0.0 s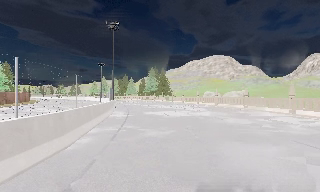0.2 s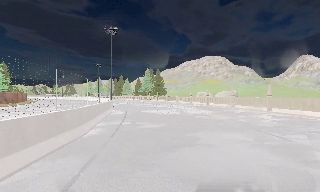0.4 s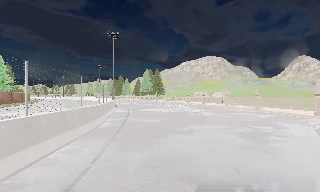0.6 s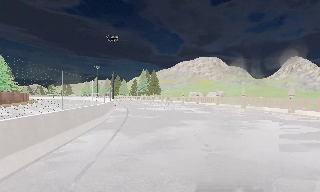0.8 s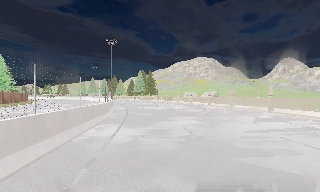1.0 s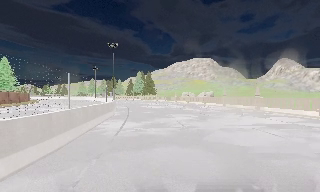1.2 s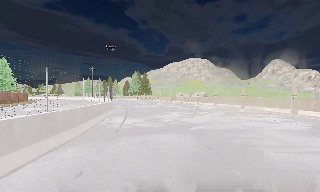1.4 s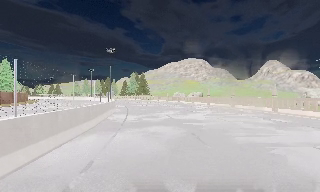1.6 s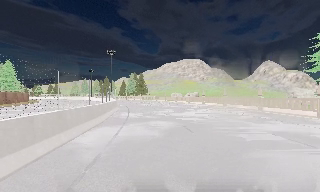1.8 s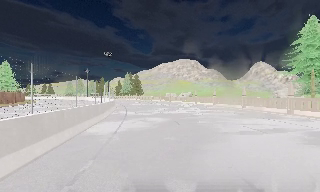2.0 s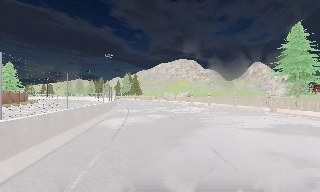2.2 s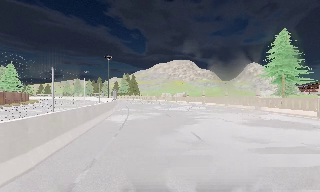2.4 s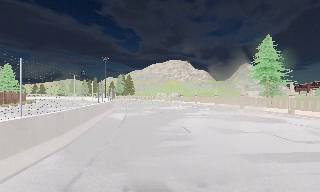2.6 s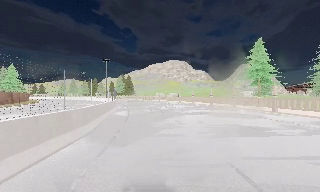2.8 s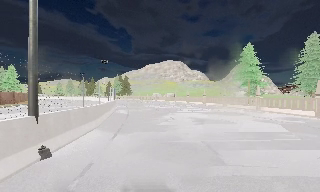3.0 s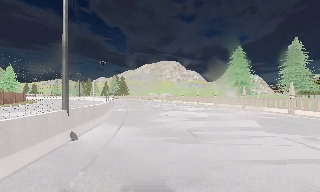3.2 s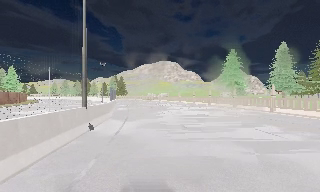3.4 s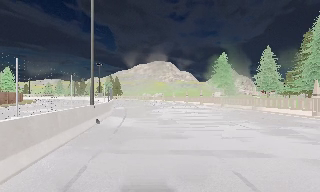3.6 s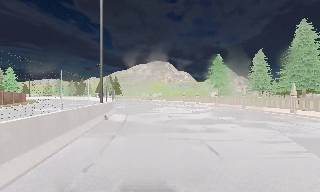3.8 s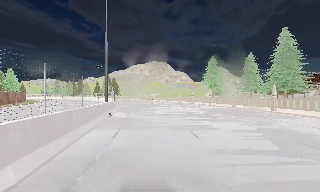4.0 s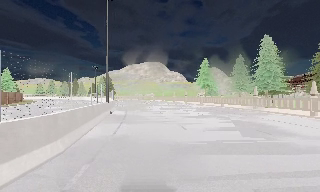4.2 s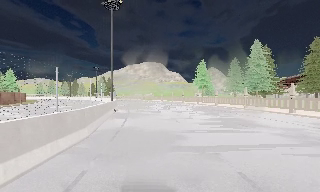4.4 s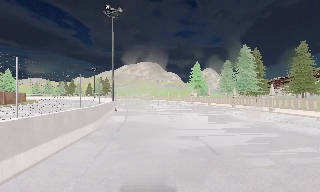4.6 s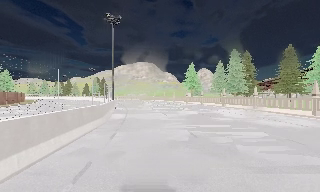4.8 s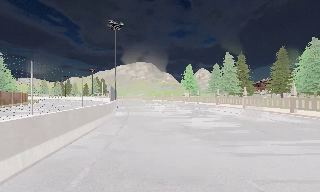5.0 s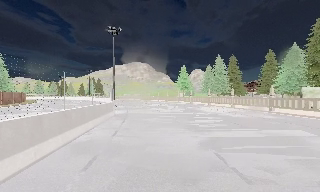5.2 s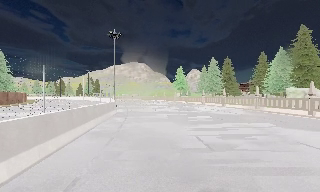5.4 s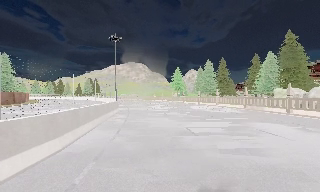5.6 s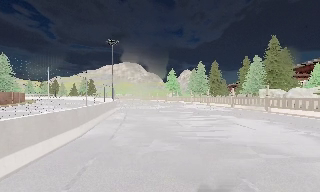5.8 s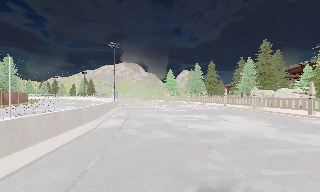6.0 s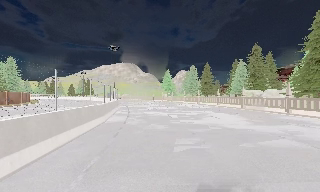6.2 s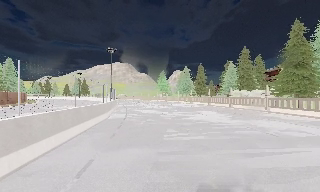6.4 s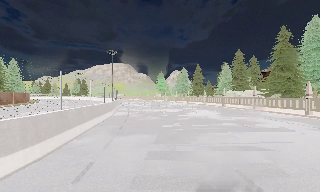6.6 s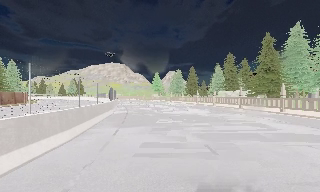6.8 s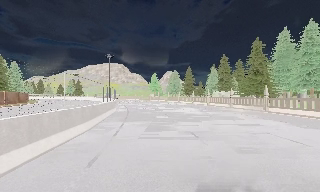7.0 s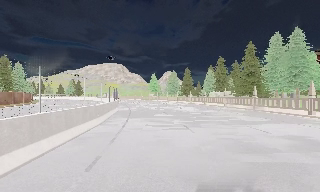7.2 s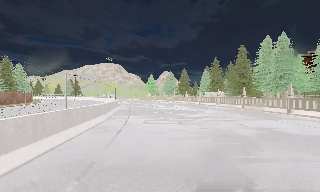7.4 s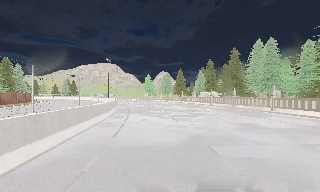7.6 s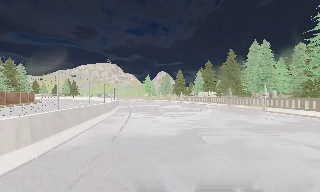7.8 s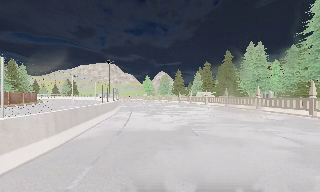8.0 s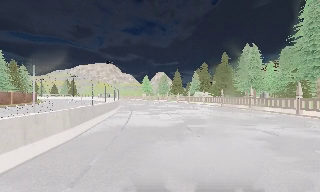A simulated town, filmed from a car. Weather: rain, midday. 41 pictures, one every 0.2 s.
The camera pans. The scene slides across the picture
to the left.
The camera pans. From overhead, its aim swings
clockwise.
0.0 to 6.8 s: The scene slides to the left, as the camera pans about 35 degrees to its right. It travels backward, about 65 m.
6.8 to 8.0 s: The camera travels backward, about 8 m, so what stands in front gets smaller. It loses speed.
The film runs backward here.
